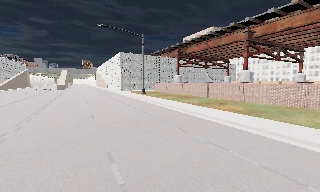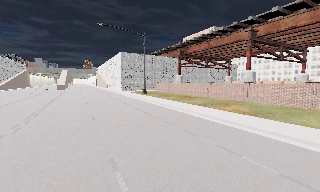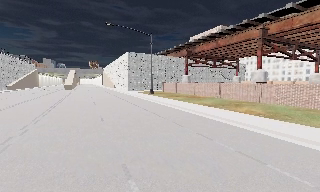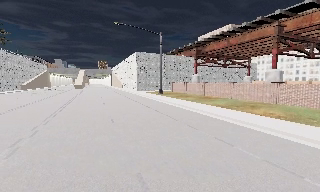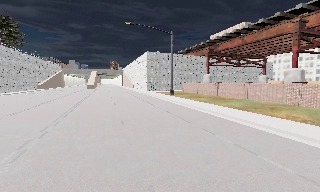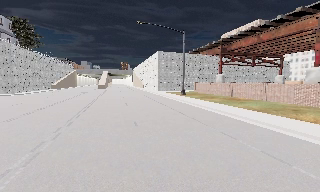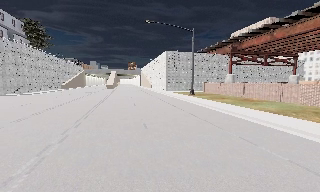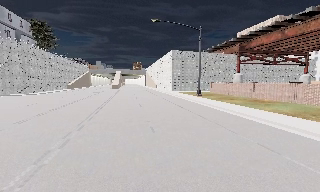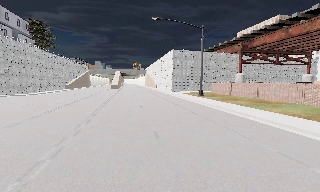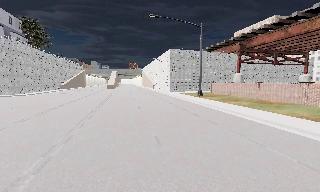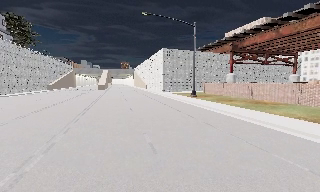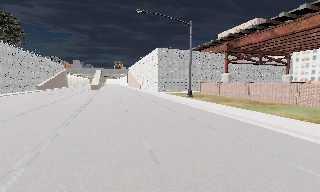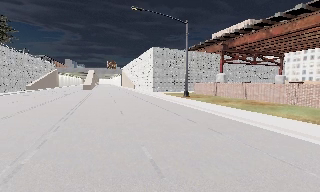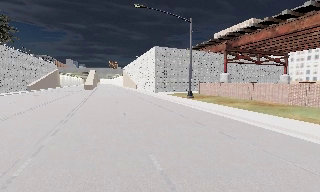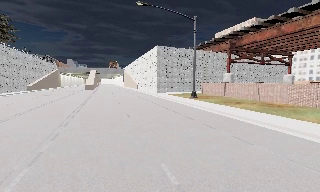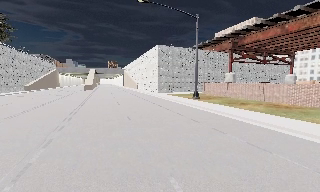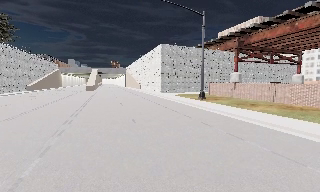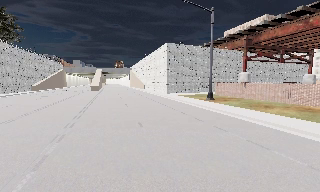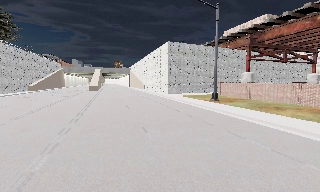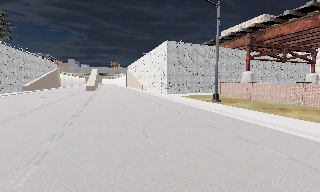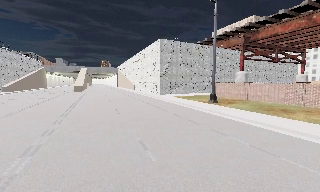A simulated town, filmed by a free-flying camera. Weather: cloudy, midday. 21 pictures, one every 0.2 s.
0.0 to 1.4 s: The camera swings to its left by about 15 degrees, and the scene slides to the right. It travels forward and to its left, about 3.5 m, so what stands in front looms larger.
1.4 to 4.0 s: The camera pans to its right, which is clockwise from overhead, by about 10 degrees. It travels forward, about 10 m, so what stands in front looms larger.
The film runs forward here.
